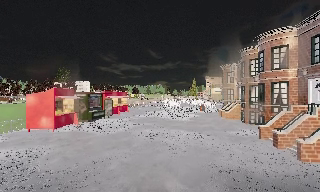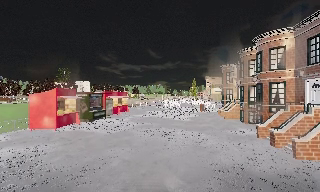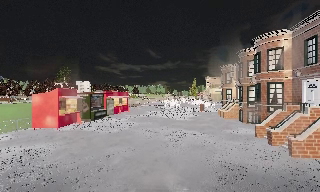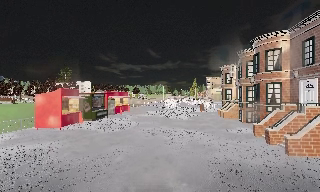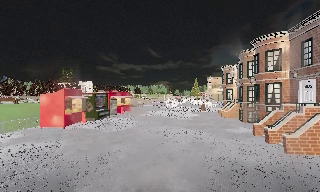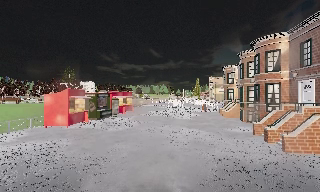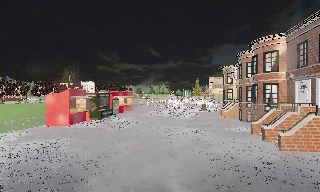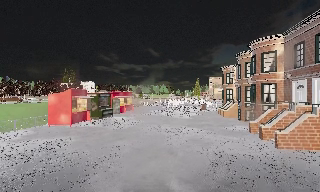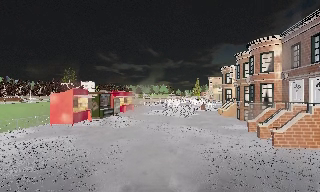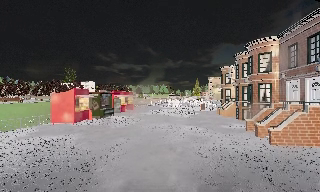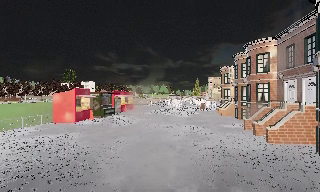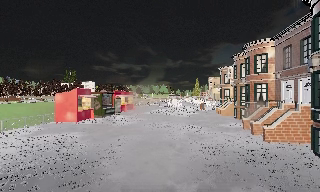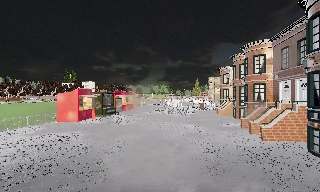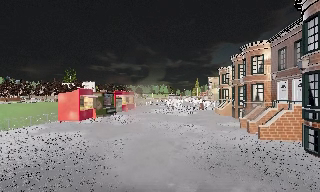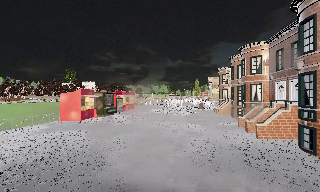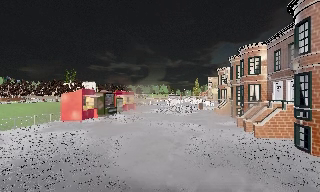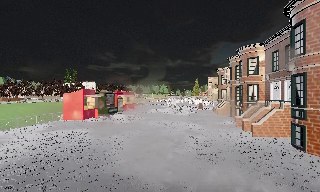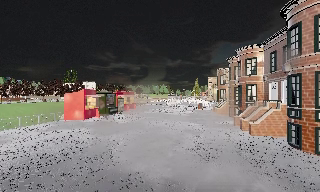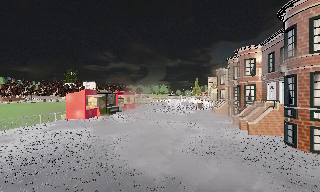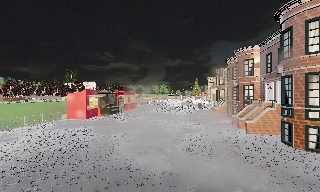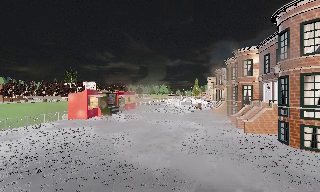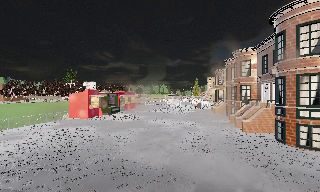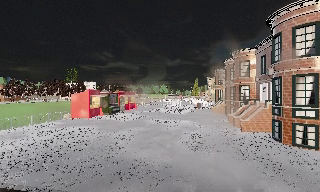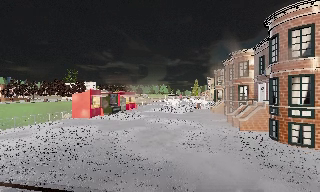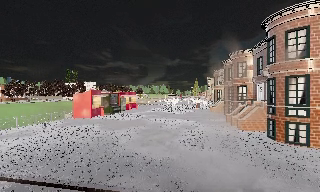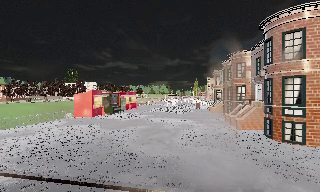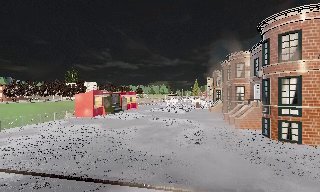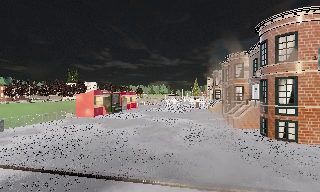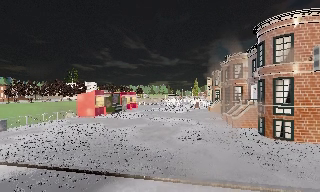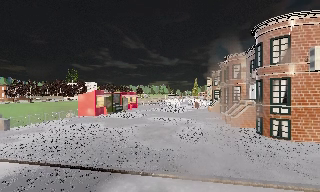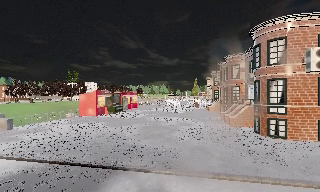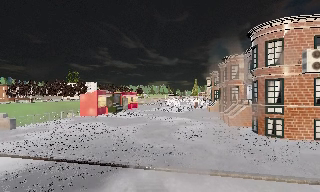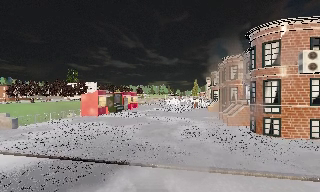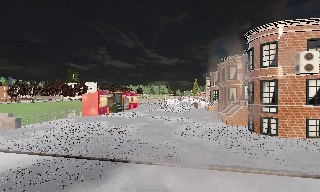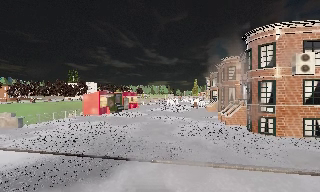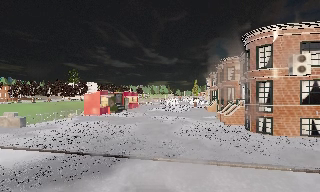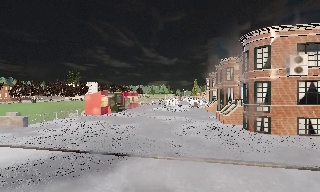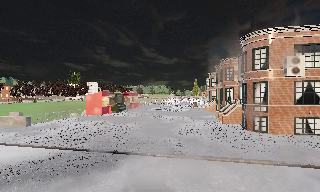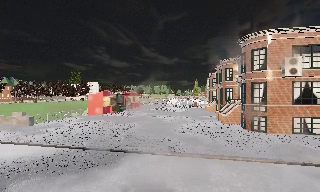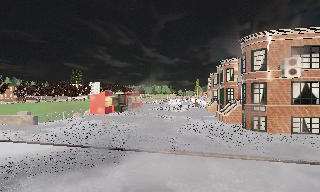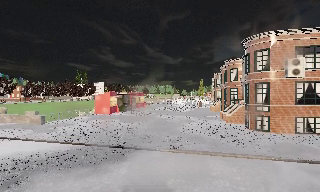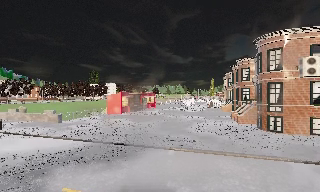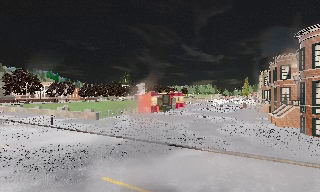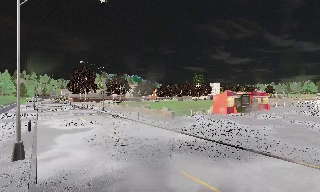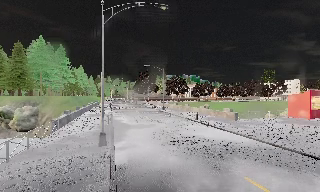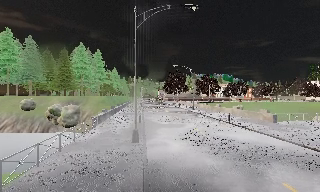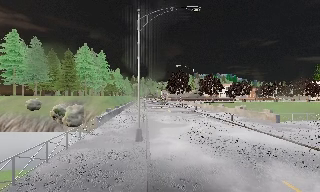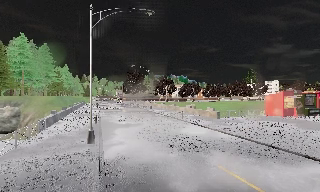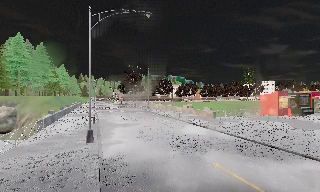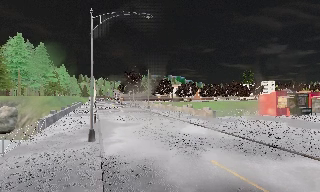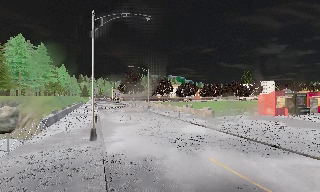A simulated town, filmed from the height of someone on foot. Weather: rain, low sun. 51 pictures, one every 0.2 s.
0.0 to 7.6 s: The camera travels backward, about 9 m, so what stands in front gets smaller.
7.6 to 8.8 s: The camera swings to its left by about 60 degrees, and the scene slides to the right. It travels backward, about 1.5 m.
8.8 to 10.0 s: The camera travels backward, about 1.5 m, so what stands in front gets smaller.
The film runs backward here.
